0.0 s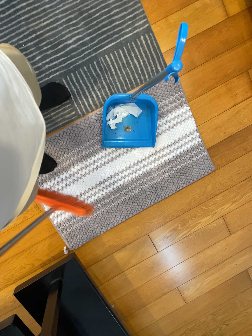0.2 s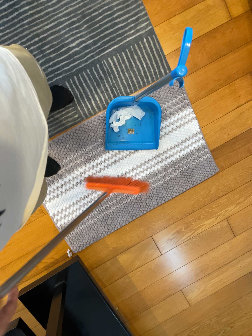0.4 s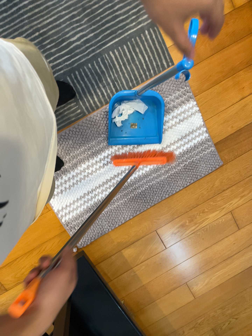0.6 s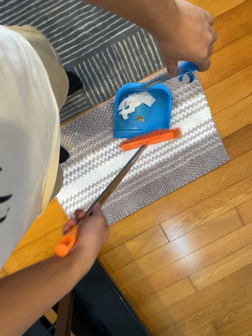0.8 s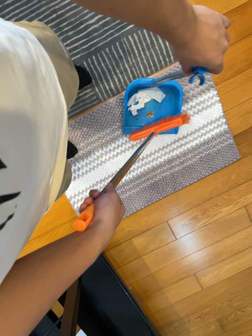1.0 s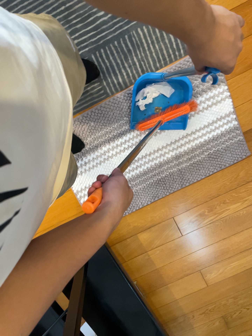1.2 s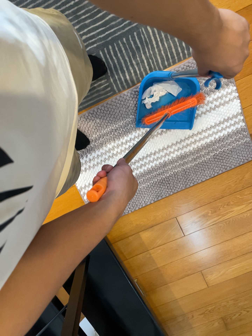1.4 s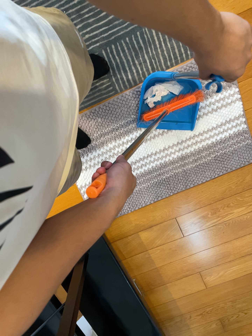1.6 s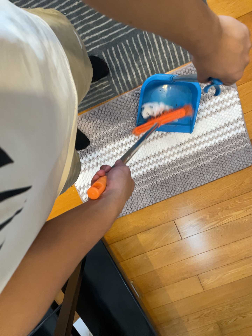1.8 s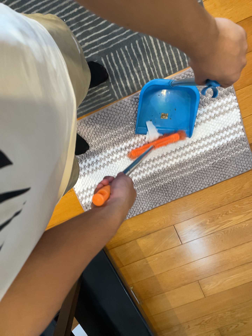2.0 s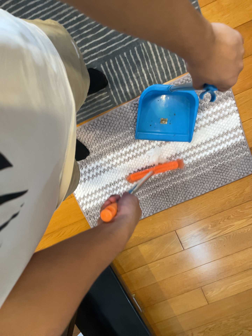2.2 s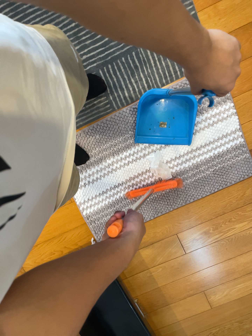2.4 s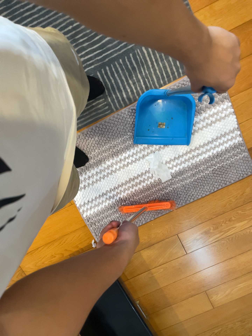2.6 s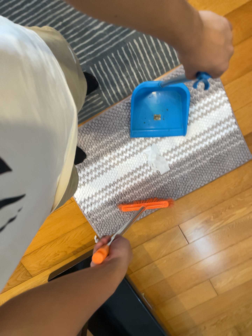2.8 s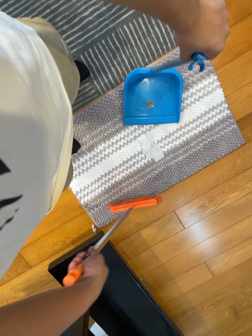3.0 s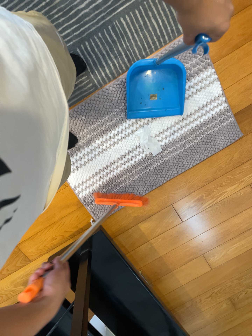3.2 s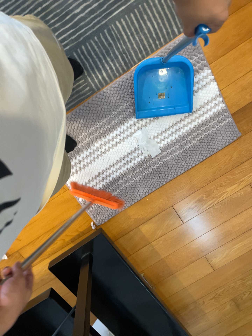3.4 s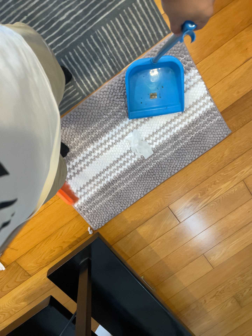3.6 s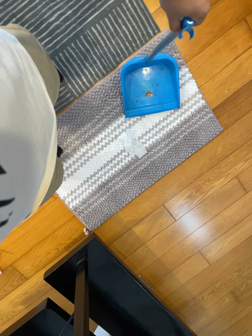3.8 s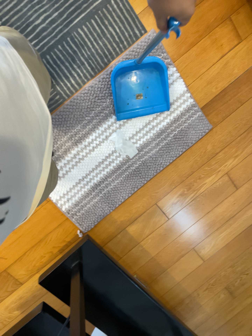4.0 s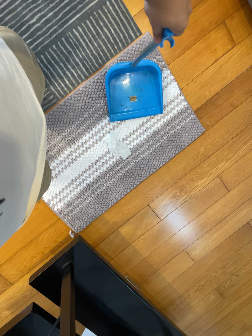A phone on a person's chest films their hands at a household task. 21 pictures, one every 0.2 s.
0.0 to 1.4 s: The camera travels toward the top of its view, about 7 cm.
1.4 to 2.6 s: The camera shifts only a little, or ends up much as it began.
2.6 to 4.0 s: The camera rolls about its line of sight by about 10 degrees, and the scene rotates counterclockwise.
The film runs backward here.
